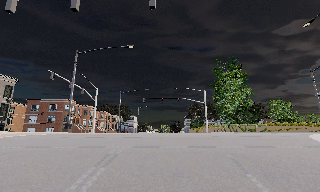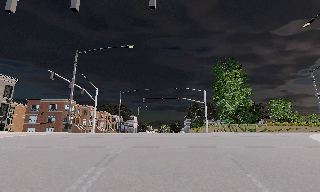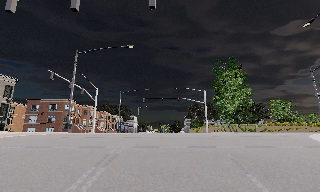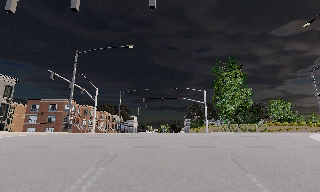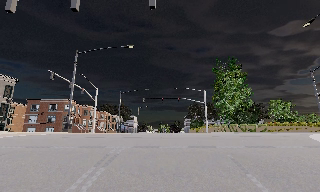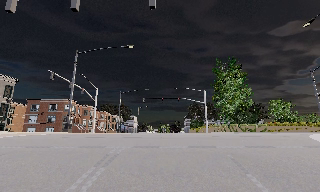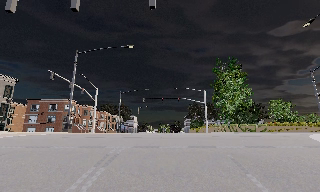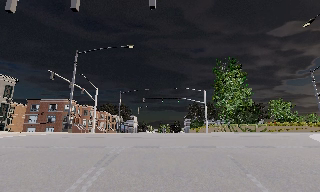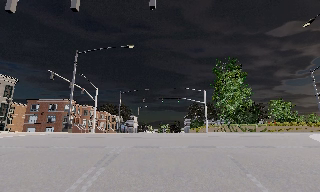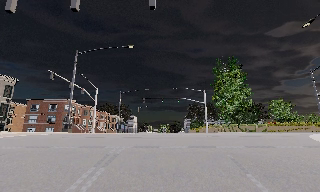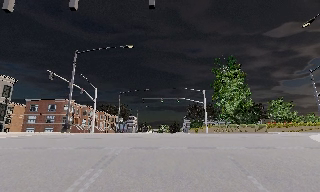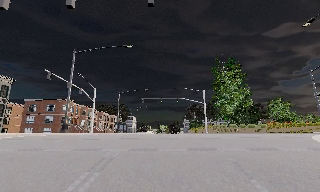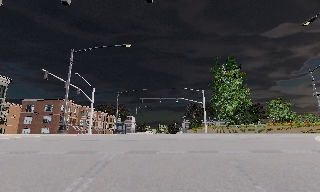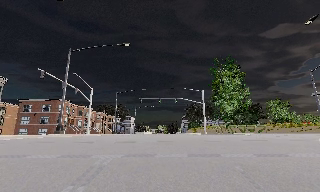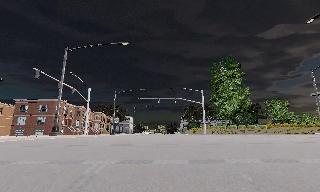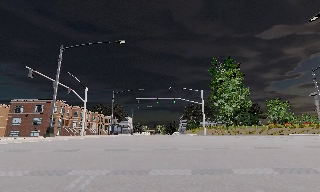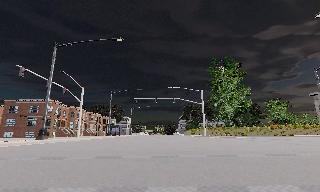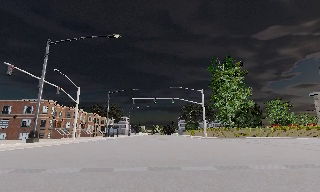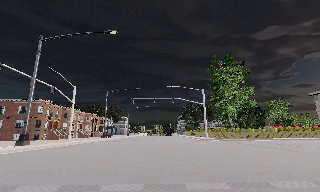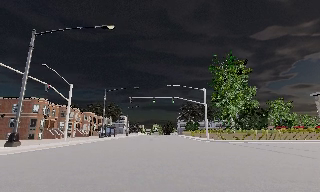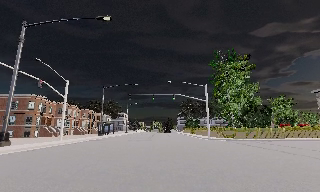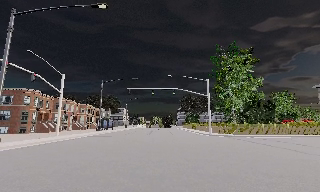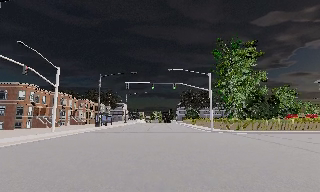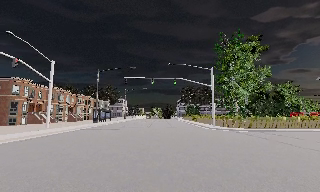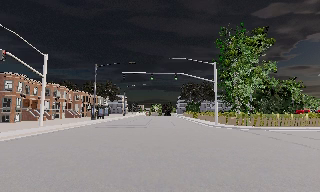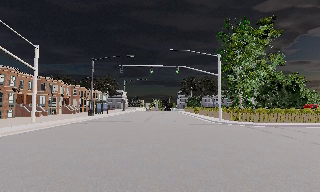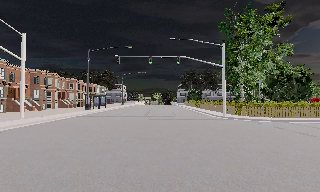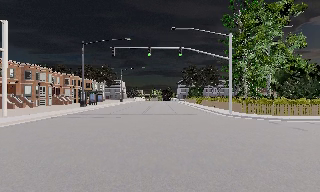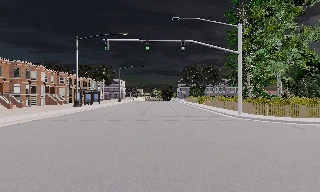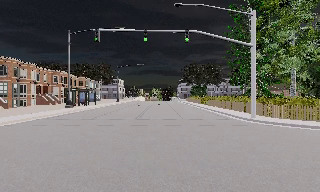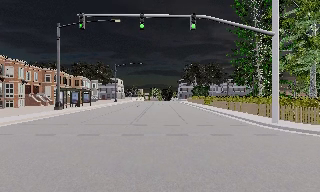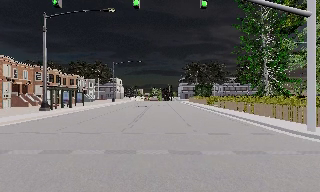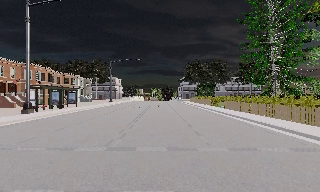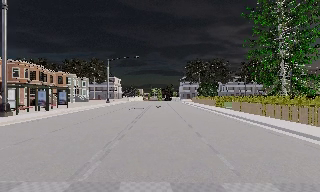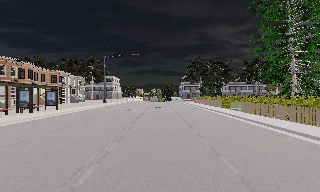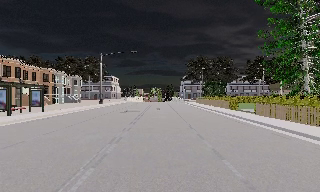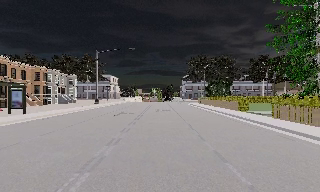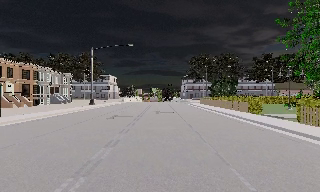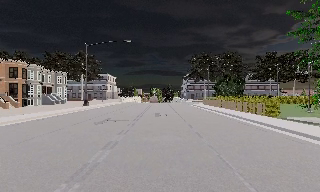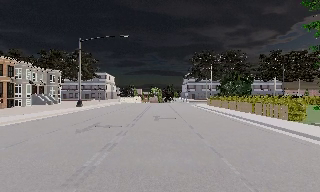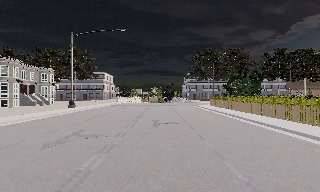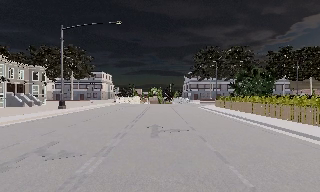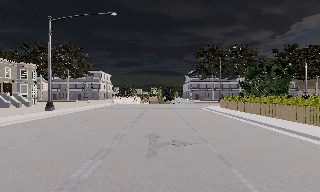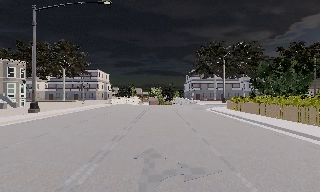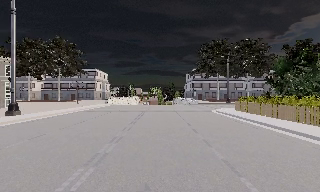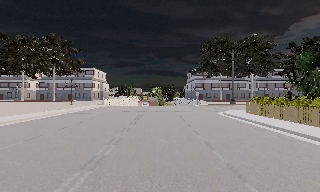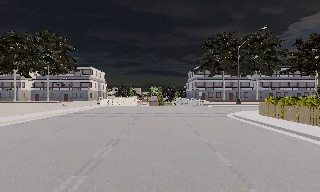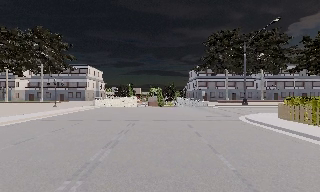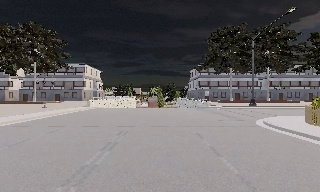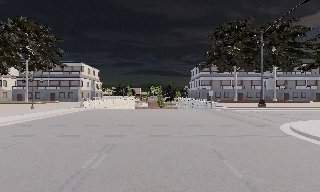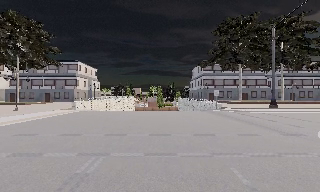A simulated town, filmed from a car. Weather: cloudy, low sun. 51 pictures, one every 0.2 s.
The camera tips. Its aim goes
downward.
The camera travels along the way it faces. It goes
forward.
0.0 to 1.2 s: The camera keeps its place and its aim.
1.2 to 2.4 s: The camera shifts only a little, or ends up much as it began.
2.4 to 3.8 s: The camera travels forward, about 5 m, so what stands in front looms larger. It gains speed.
3.8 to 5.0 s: The camera travels forward, about 6 m, so what stands in front looms larger. Its aim tips downward by about 10 degrees, and the scene shifts upward.
5.0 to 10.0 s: The camera travels forward, about 55 m, so what stands in front looms larger.
The film runs forward here.
